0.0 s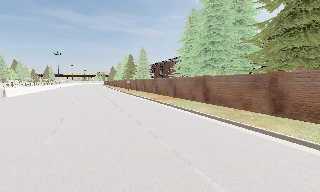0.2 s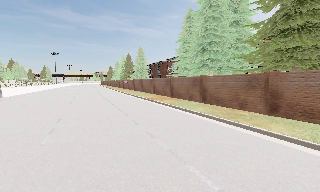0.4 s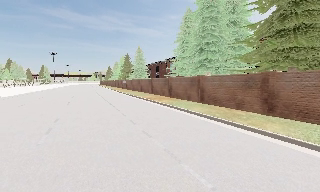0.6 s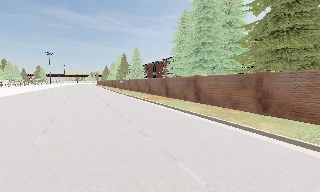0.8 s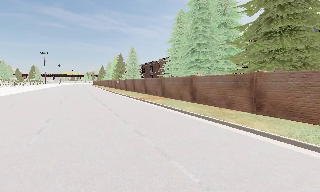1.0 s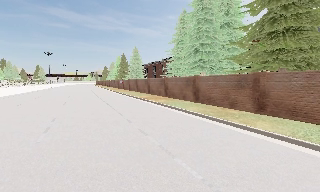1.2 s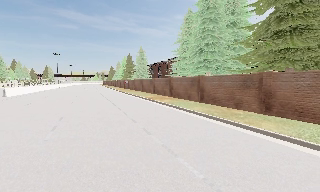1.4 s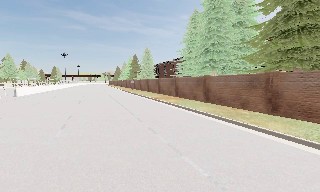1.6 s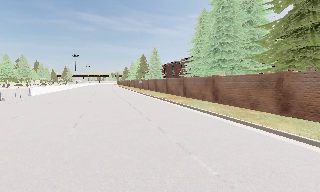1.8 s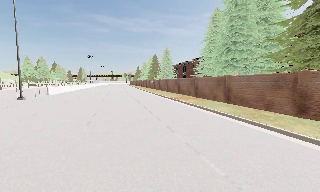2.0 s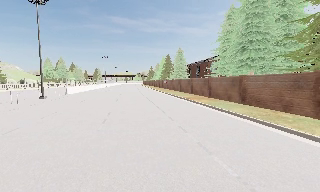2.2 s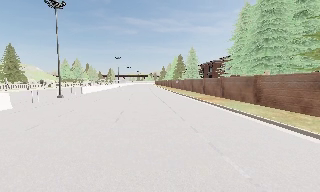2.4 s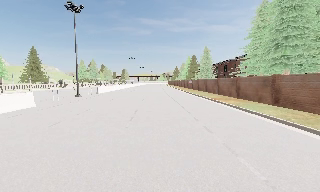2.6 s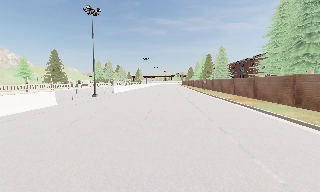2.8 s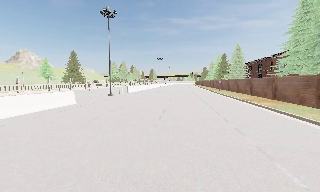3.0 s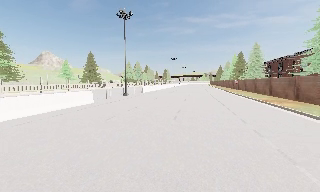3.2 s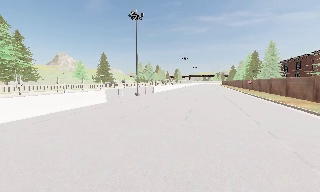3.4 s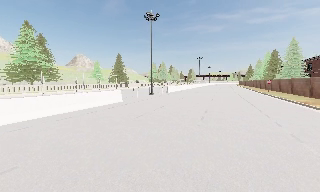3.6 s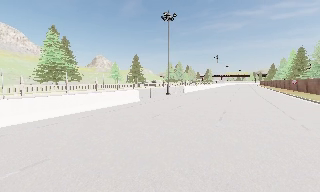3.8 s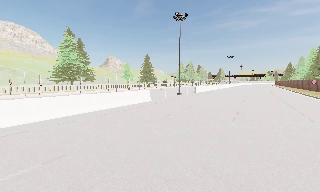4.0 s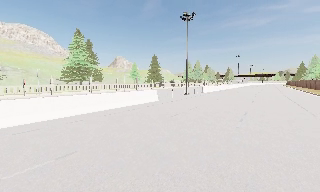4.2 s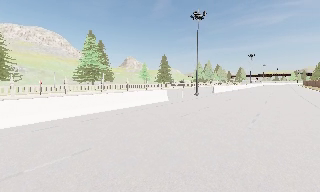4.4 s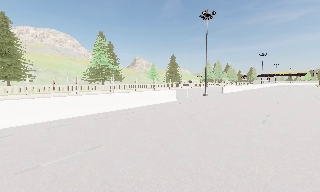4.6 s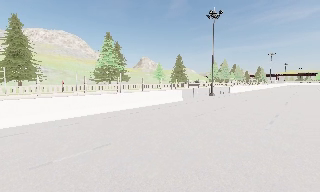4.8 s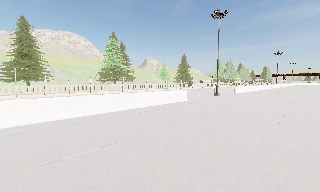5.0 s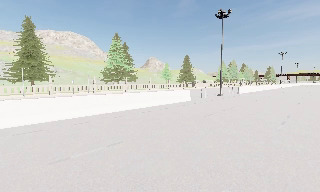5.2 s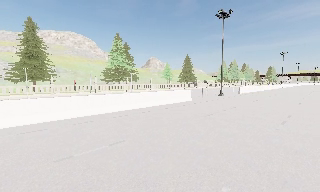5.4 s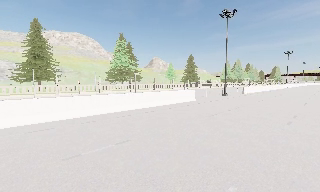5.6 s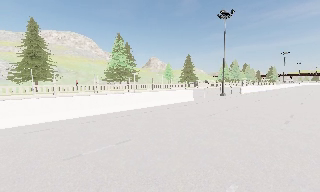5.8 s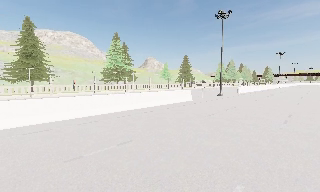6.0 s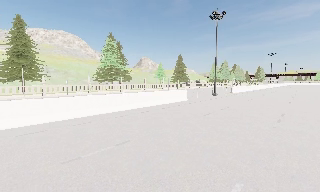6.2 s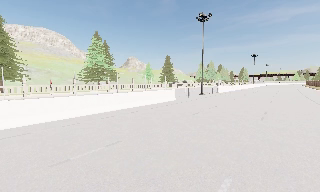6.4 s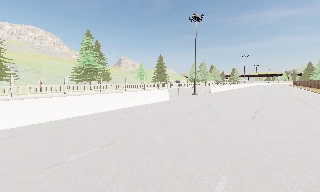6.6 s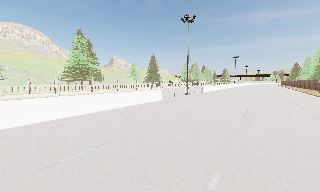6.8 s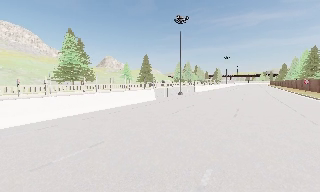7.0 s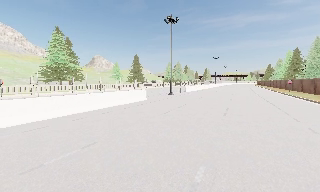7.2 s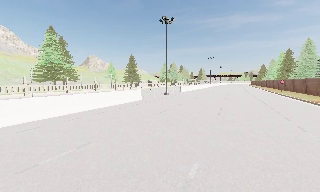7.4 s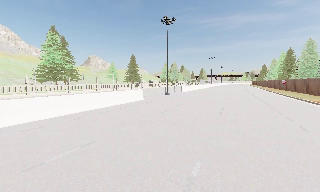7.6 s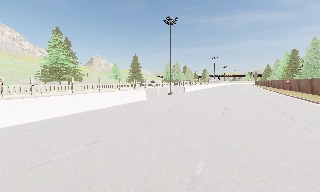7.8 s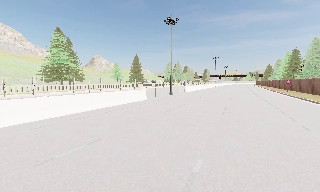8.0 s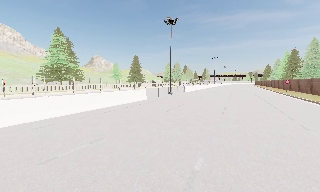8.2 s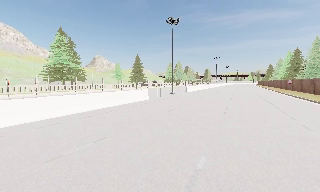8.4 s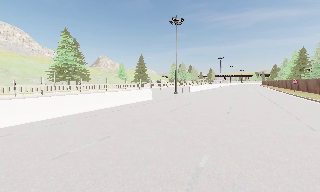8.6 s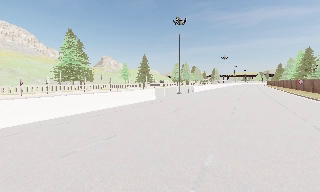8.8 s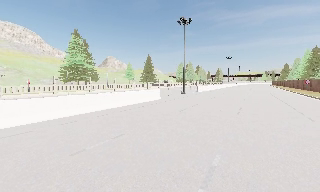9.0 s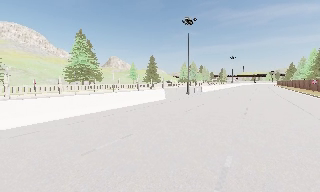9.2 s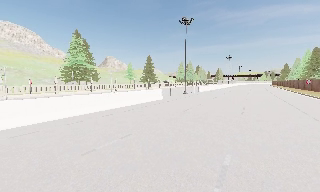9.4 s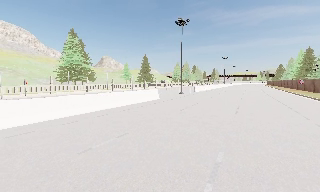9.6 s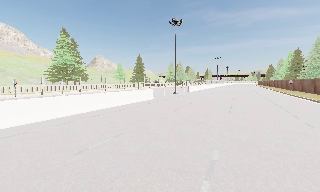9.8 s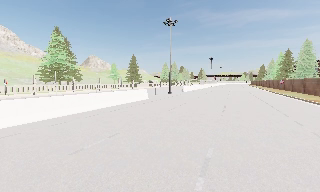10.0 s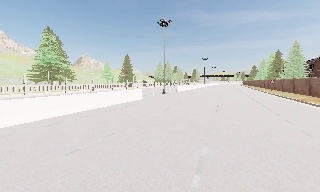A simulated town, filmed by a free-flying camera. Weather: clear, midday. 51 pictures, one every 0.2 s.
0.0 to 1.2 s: The camera shifts only a little, or ends up much as it began.
1.2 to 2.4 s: The camera swings to its left by about 20 degrees, and the scene slides to the right. It travels backward, about 0.5 m, so what stands in front gets smaller.
2.4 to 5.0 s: The camera pans to its left, which is counterclockwise from overhead, by about 45 degrees. It travels backward and to its left, about 1 m.
5.0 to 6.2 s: The camera travels to its left, about 0.5 m.
6.2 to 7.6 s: The scene slides to the left, as the camera pans about 10 degrees to its right.
7.6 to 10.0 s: The camera travels backward and to its left, about 1 m, so what stands in front gets smaller.
The film runs backward here.
